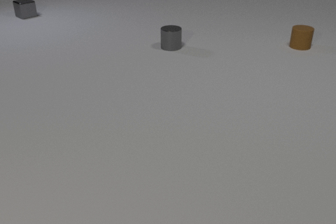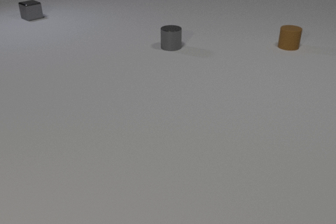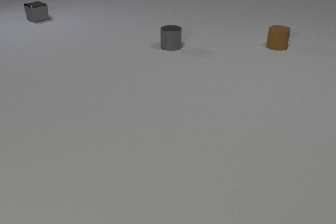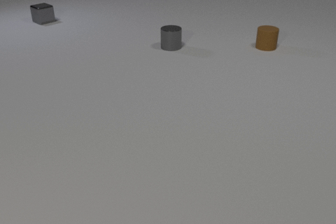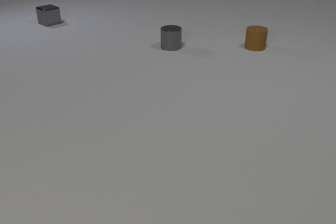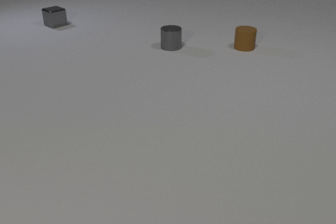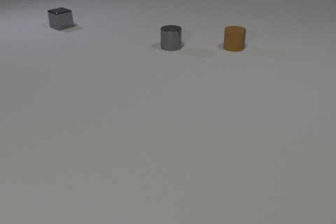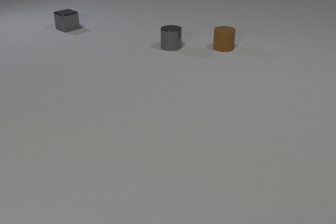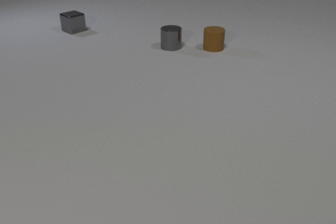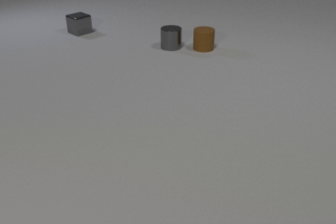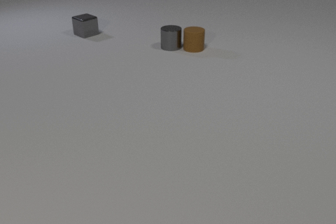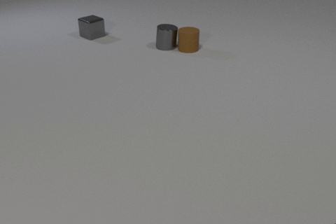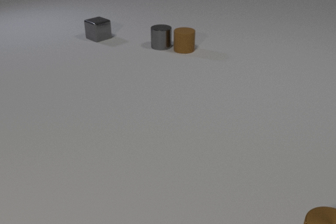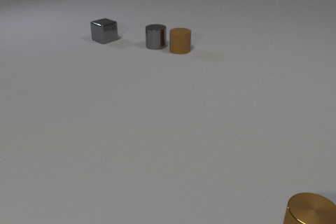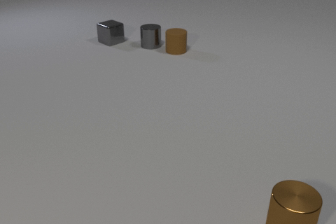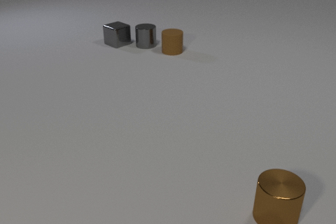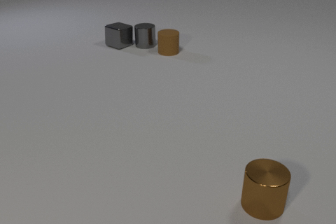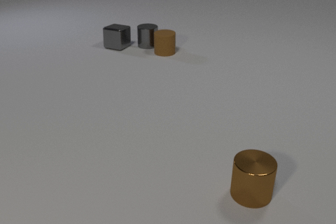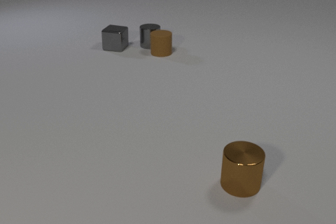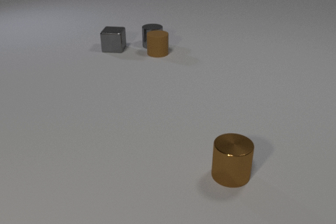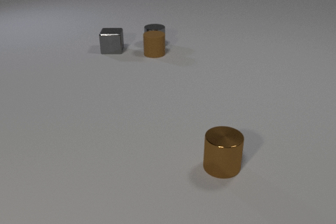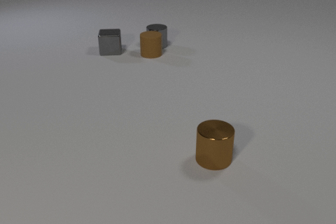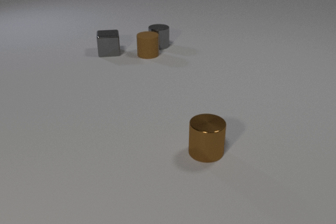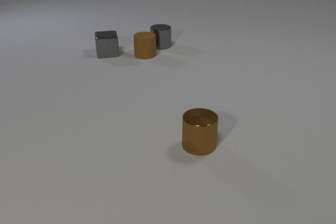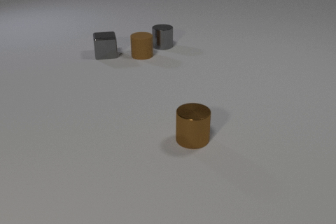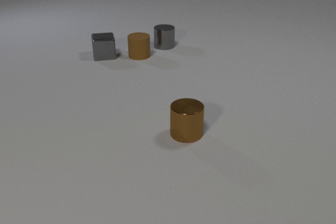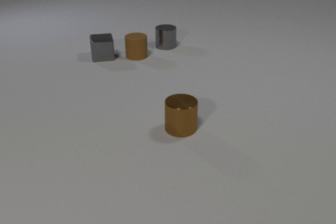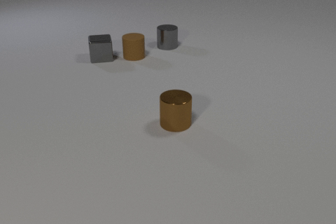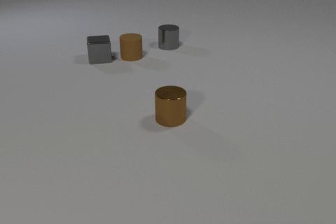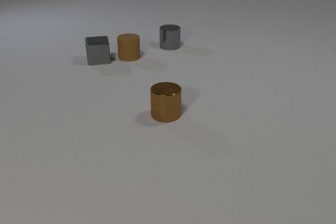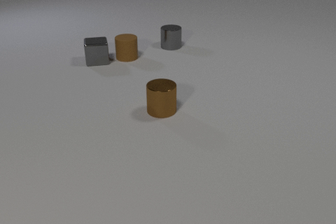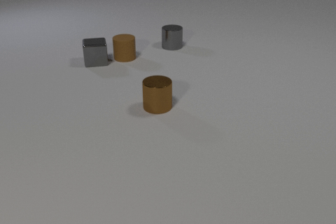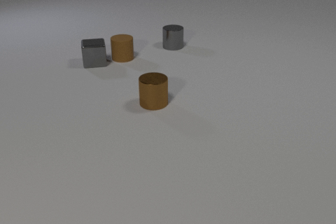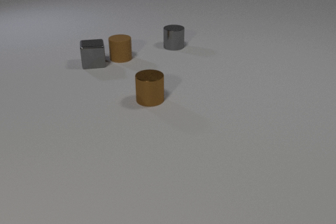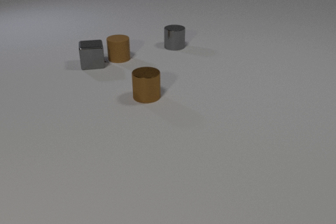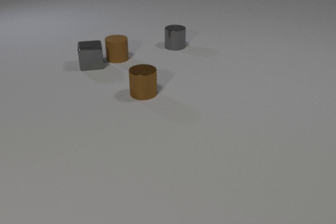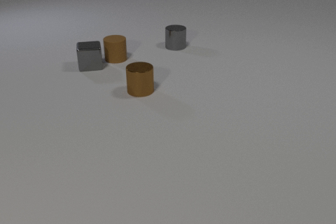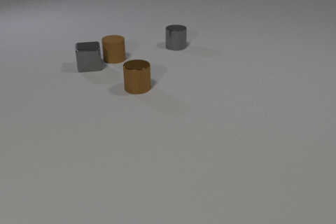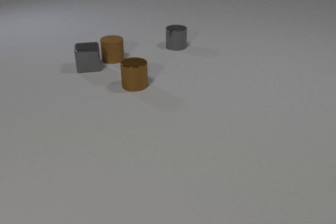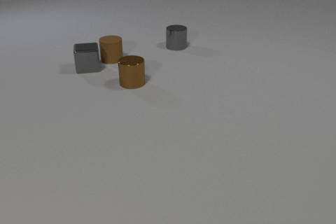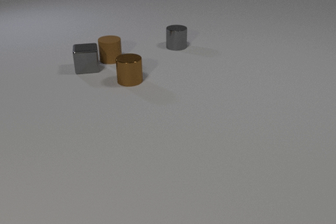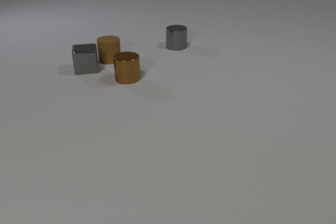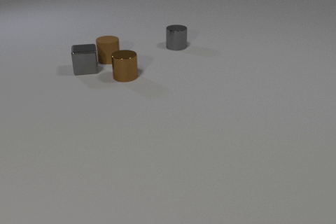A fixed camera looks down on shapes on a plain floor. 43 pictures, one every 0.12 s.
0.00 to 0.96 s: The brown rubber cylinder slides to the left. The gray metal cube slides toward the camera and to the right.
0.96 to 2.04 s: The brown rubber cylinder slides to the left. The gray metal cylinder slides to the left. The gray metal cube slides toward the camera and to the right. The brown metal cylinder comes in at the bottom edge, slides to the left and away from the camera. The brown rubber cylinder and the gray metal cylinder collide. The gray metal cylinder and the gray metal cube collide.
2.04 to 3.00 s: The brown rubber cylinder slides to the left. The gray metal cylinder slides to the right. The gray metal cube slides toward the camera and to the left, spins counterclockwise seen from above by about 45 degrees, its near face sliding to the right. The brown metal cylinder slides away from the camera and to the left.
3.00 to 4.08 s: The brown rubber cylinder slides to the left. The gray metal cylinder slides to the right. The gray metal cube slides toward the camera and to the left. The brown metal cylinder slides away from the camera and to the left.
4.08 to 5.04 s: The brown rubber cylinder slides to the left. The gray metal cube slides toward the camera and to the left. The brown metal cylinder slides away from the camera and to the left.
How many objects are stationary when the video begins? 1.
Are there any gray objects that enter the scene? no.
What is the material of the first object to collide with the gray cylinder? rubber.
